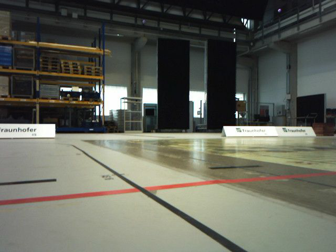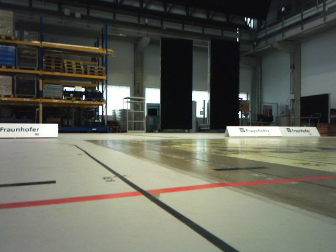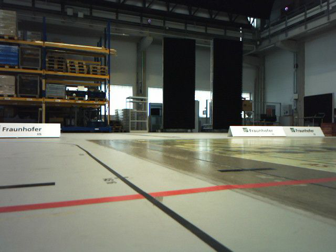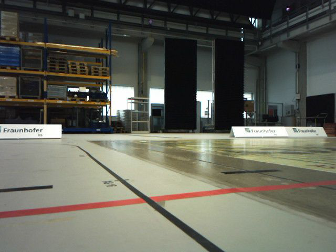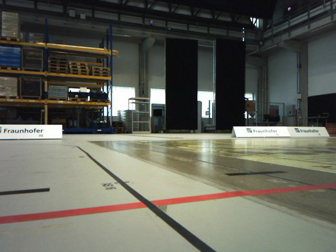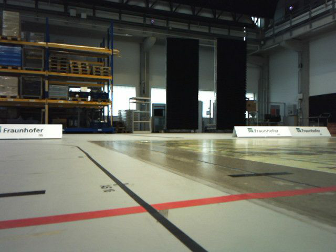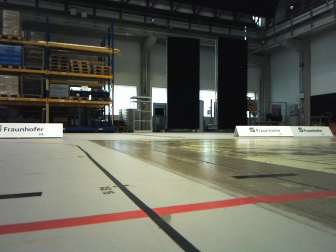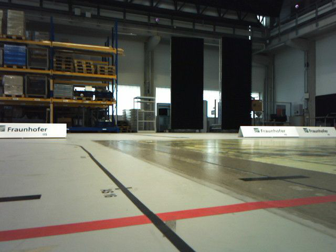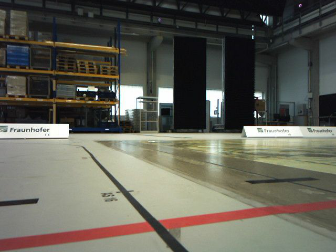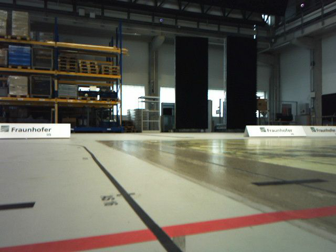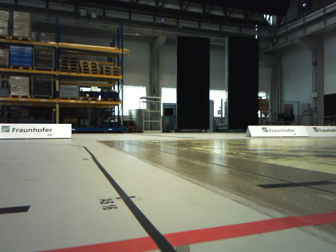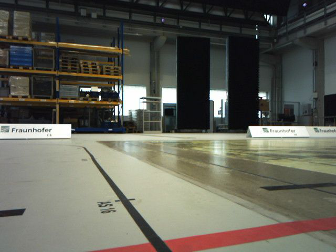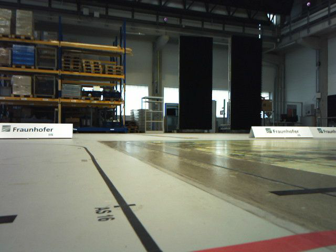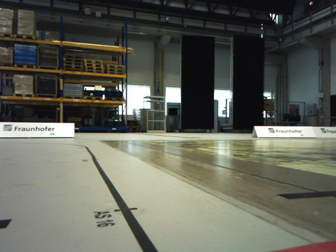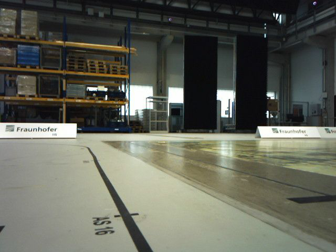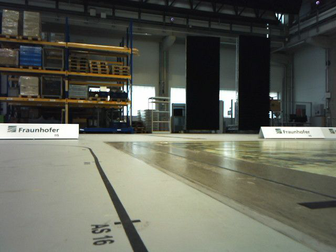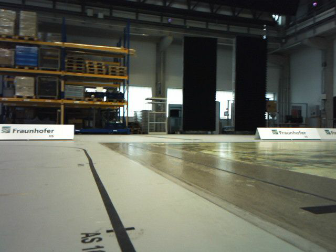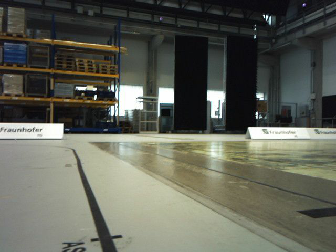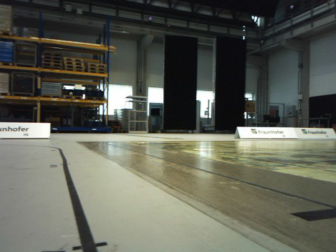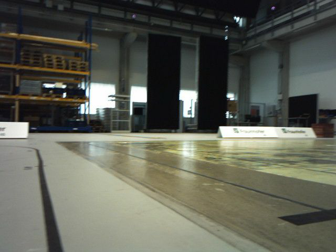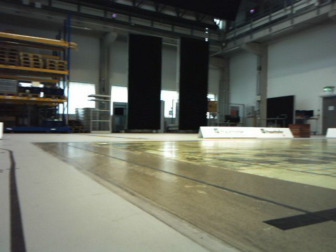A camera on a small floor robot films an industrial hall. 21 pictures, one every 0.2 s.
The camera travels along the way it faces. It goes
forward.
0.0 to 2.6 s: The camera travels forward, about 0.5 m, so what stands in front looms larger.
2.6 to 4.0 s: The camera swings to its right by about 10 degrees, and the scene slides to the left. It travels forward, about 0.3 m, so what stands in front looms larger.
The film runs forward here.
